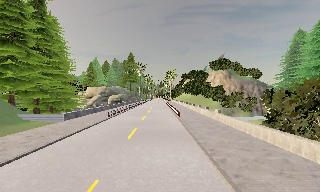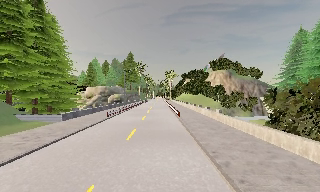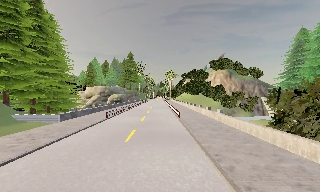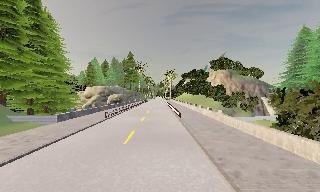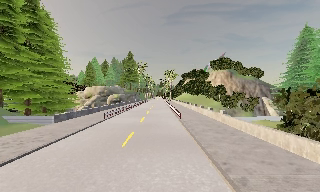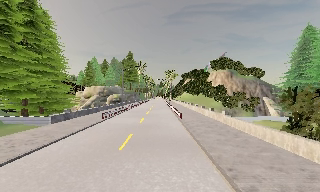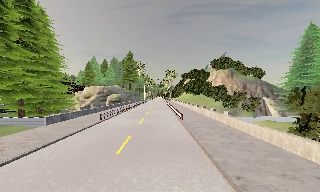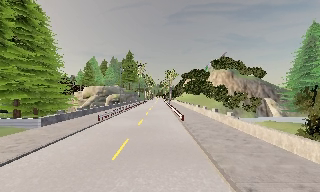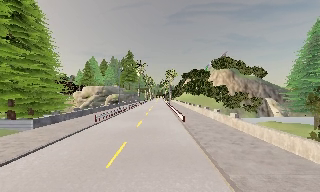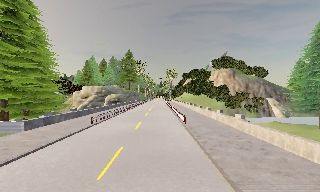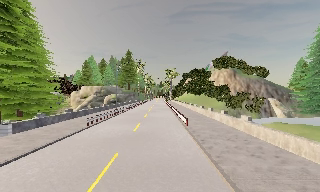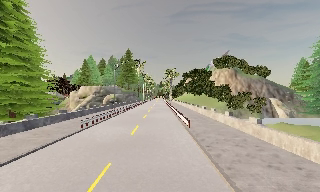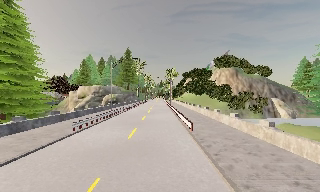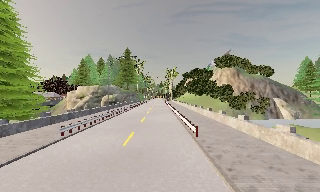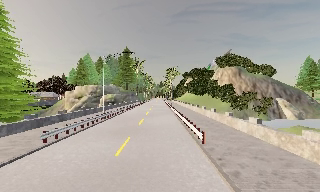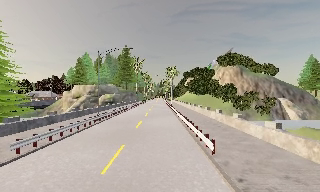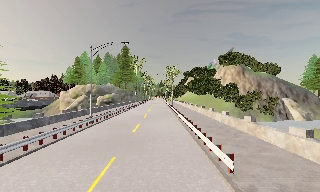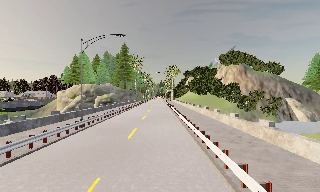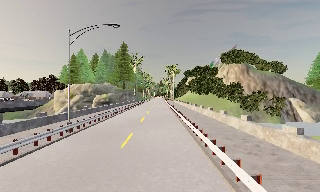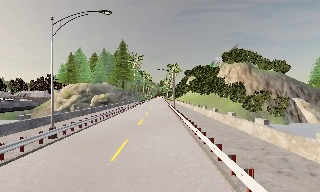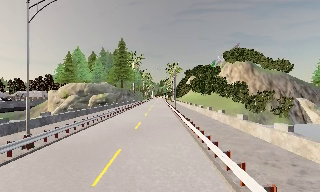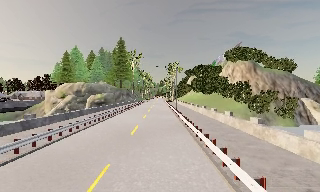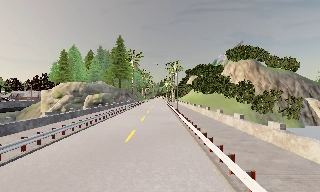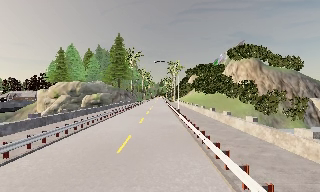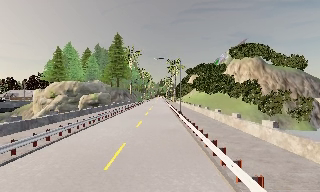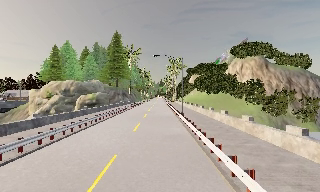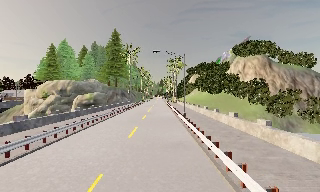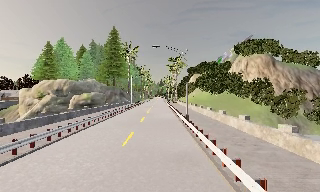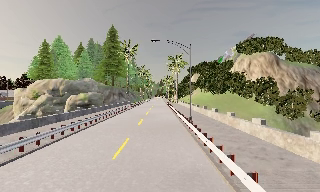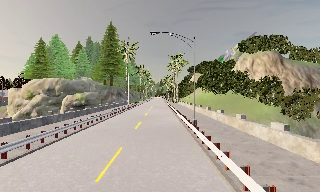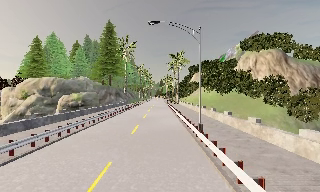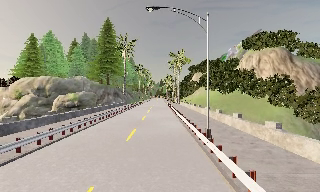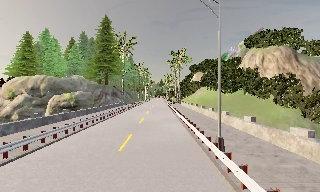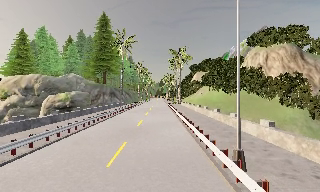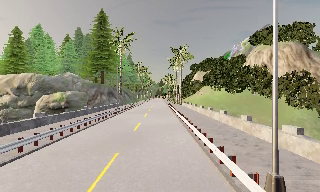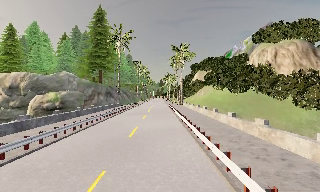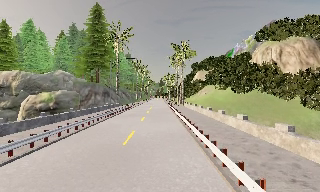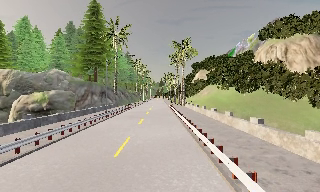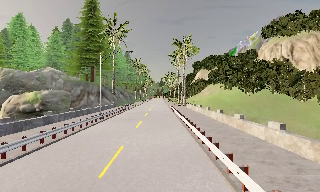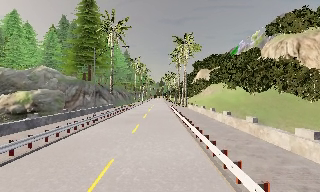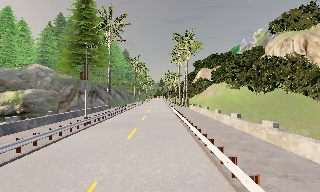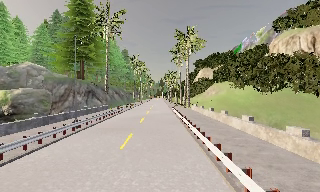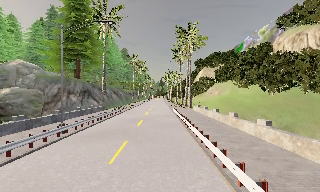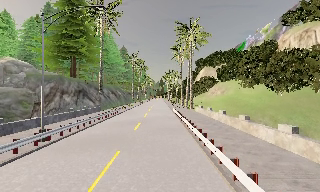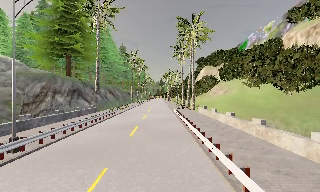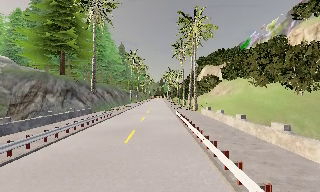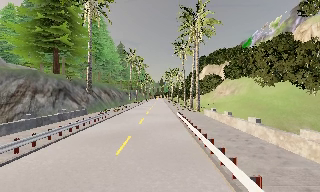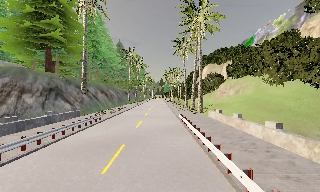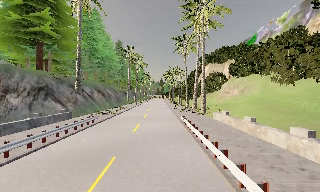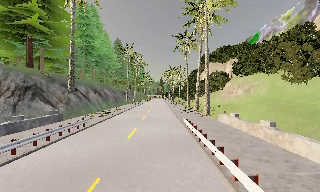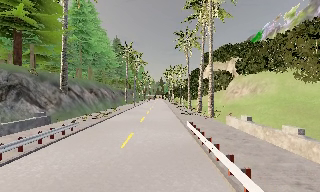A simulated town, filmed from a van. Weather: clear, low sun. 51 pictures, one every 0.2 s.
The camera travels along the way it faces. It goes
forward.
0.0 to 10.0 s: The camera travels forward, about 75 m, so what stands in front looms larger. It gains speed.
The film runs forward here.
